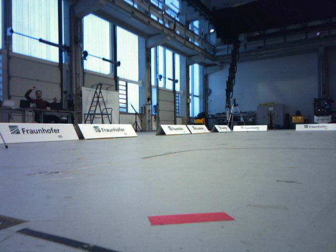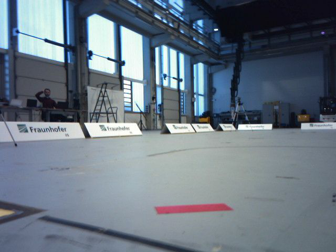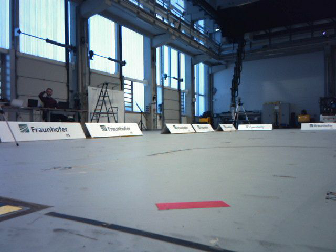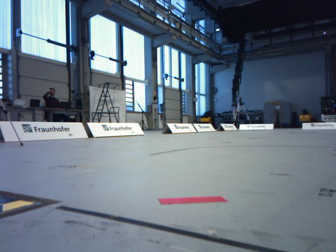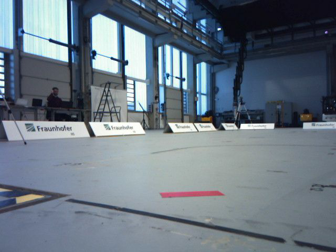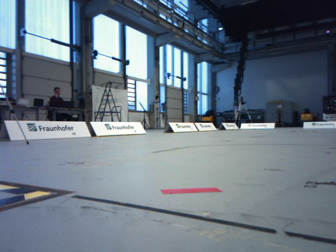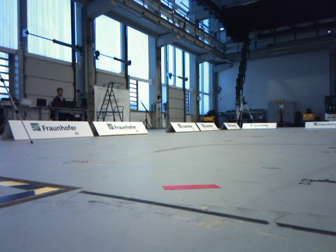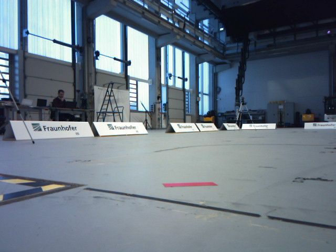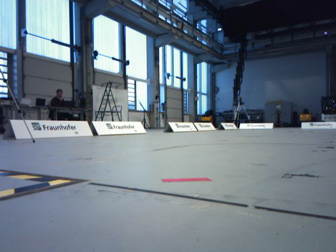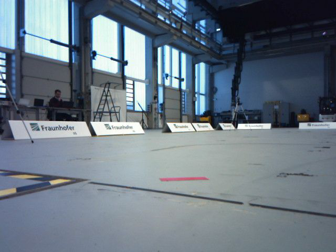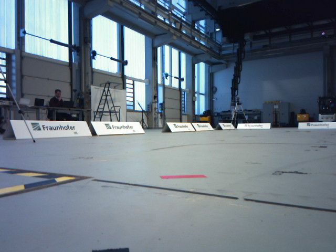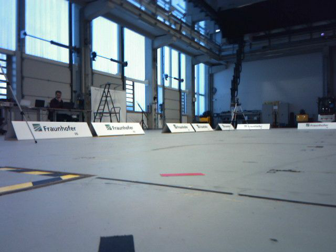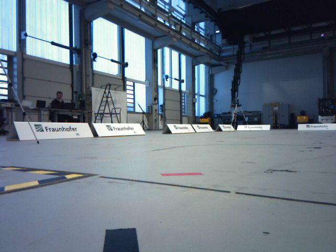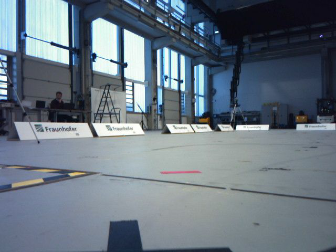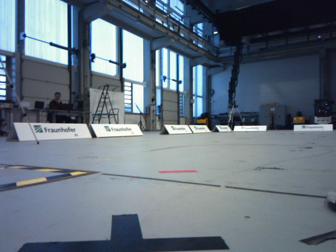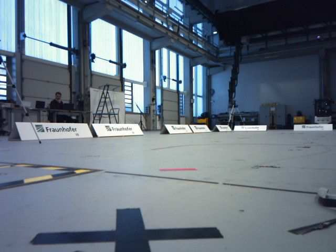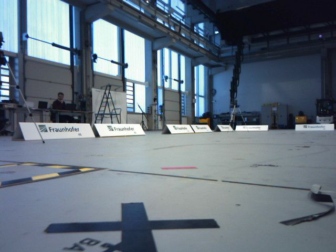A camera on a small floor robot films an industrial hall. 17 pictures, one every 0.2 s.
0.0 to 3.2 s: The camera travels backward, about 0.7 m, so what stands in front gets smaller.
The film runs backward here.
